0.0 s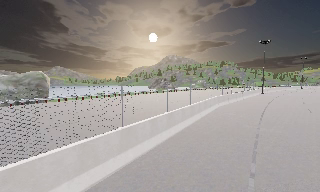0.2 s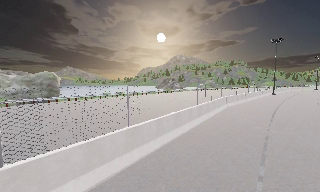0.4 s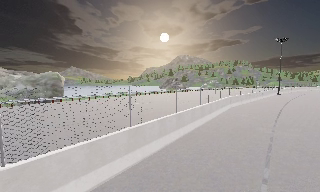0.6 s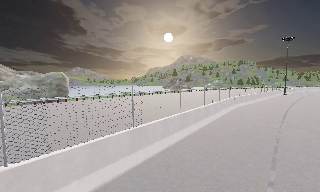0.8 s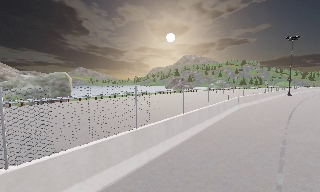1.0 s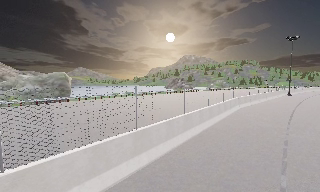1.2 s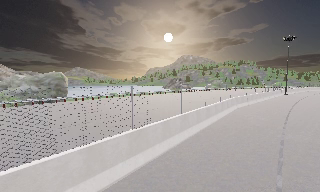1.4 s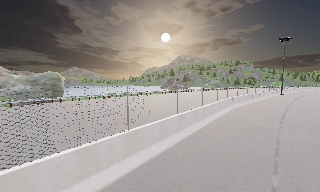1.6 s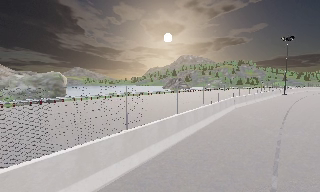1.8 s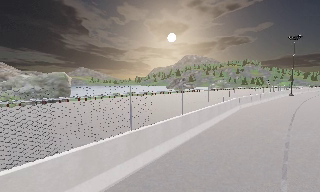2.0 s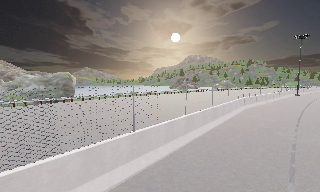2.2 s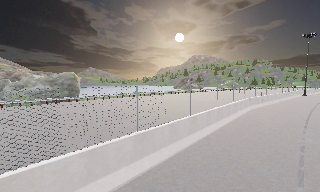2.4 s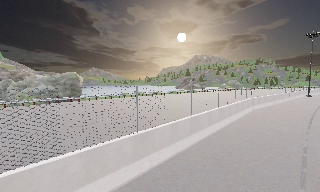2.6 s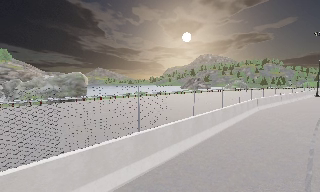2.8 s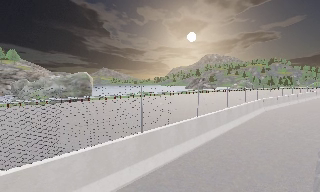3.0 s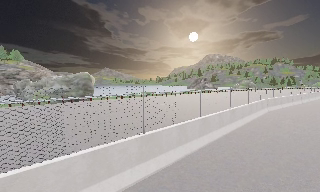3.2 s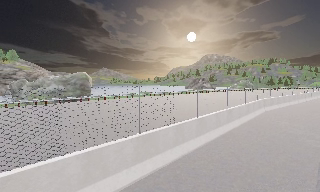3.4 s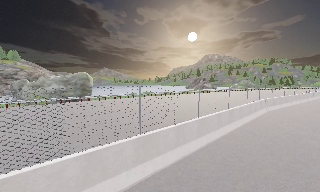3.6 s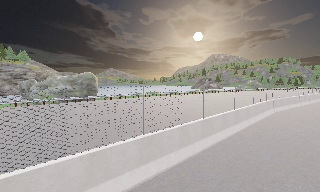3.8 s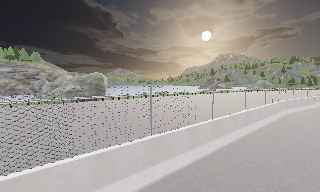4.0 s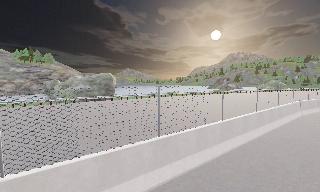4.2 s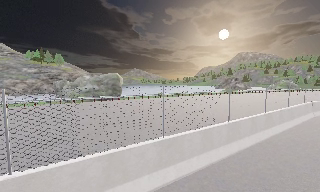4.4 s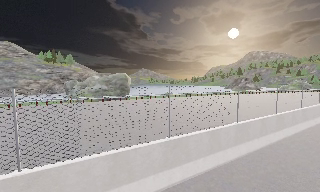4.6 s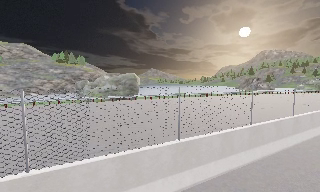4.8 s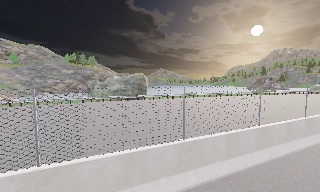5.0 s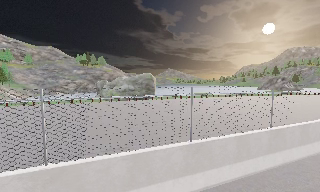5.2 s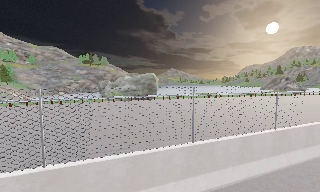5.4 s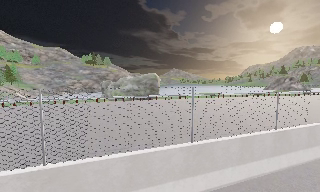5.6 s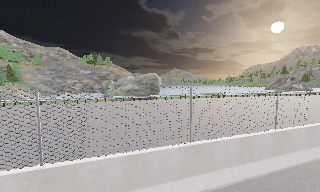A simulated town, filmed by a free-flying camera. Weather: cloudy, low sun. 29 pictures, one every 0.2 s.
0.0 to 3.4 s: The scene slides to the right, as the camera pans about 15 degrees to its left. It travels forward and to its right, about 1 m, so what stands in front looms larger.
3.4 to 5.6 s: The camera pans to its left, which is counterclockwise from overhead, by about 25 degrees. It travels forward, about 0.5 m, so what stands in front looms larger.
The film runs forward here.
